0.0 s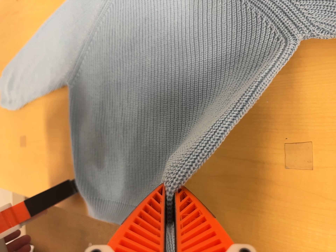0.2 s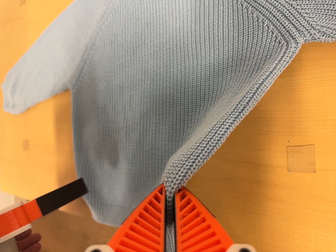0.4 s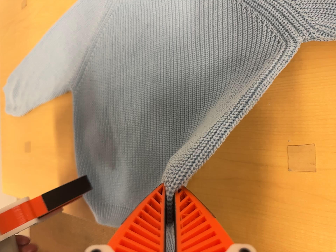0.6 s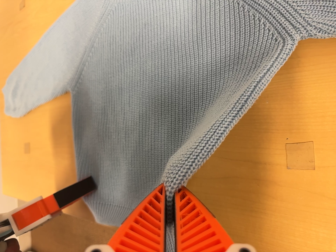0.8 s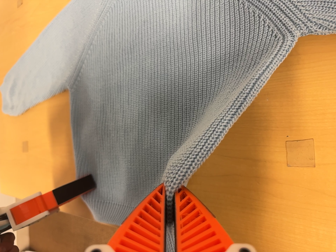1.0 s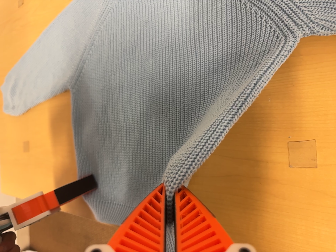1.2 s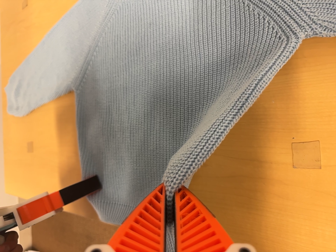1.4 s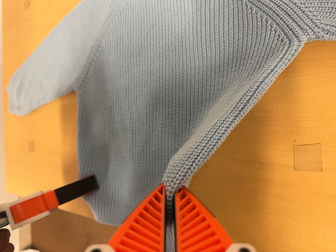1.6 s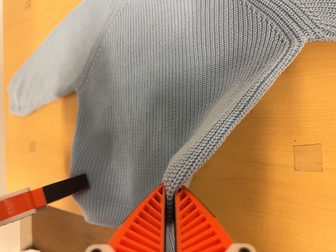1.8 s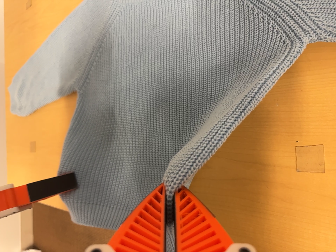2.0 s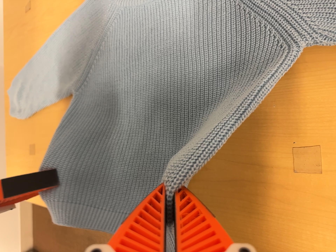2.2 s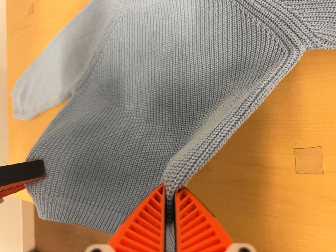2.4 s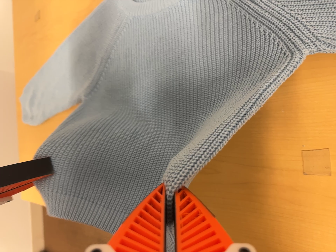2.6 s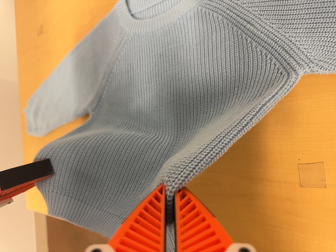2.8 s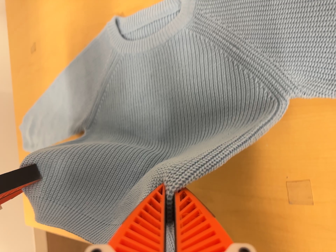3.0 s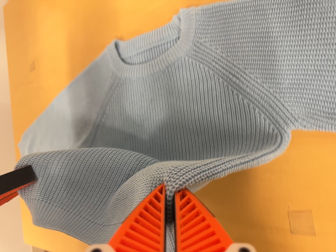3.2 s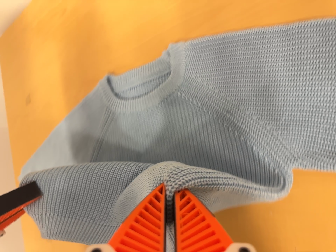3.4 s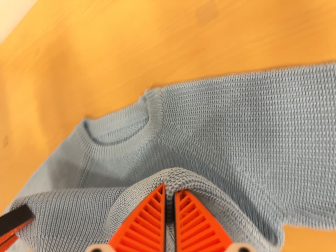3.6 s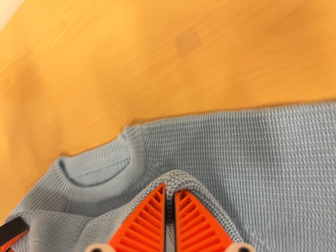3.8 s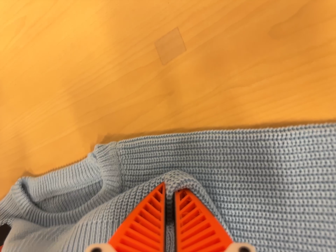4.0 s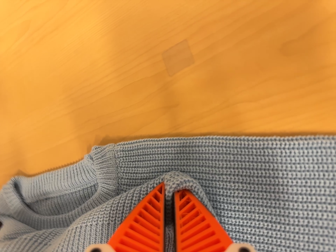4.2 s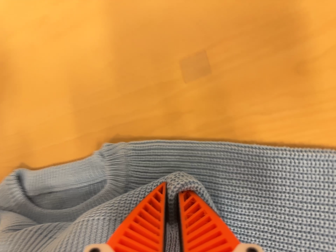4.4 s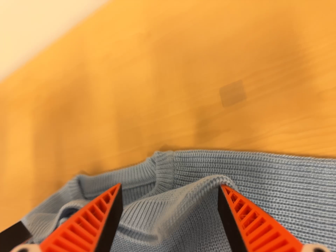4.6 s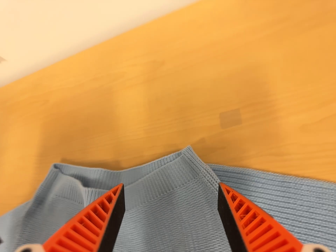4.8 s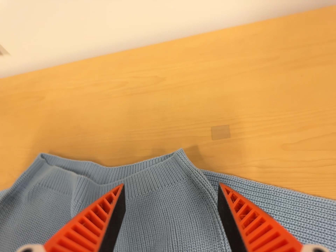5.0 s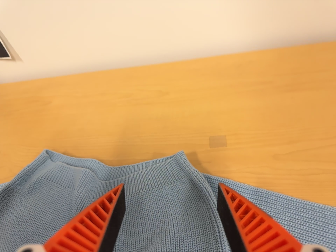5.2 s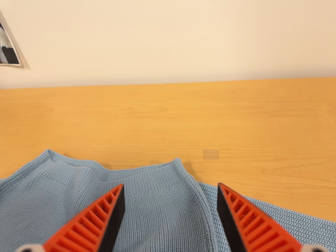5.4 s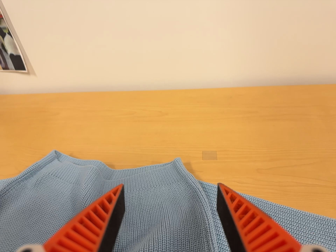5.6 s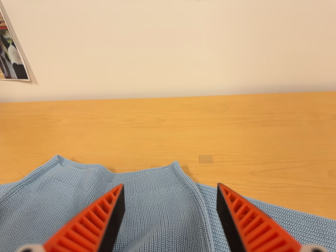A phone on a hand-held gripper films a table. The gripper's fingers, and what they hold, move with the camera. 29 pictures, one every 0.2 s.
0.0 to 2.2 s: The camera shifts only a little, or ends up much as it began.
2.2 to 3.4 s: The camera travels toward the top of its view, about 18 cm, so close, fixed things drift downward. It rolls about its line of sight by about 15 degrees, and the scene rotates counterclockwise.
3.4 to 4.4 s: The camera travels to its left, about 5 cm. Its aim tips toward the top of its view by about 10 degrees, and the scene shifts downward.
4.4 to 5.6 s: The camera pans to its right by about 15 degrees. It travels backward, toward the bottom of its view and to its left, about 26 cm. Its aim tips toward the top of its view by about 35 degrees. It rolls about its line of sight by about 25 degrees, and the scene rotates clockwise.
The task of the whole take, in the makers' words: fold up.
The film runs forward here.
